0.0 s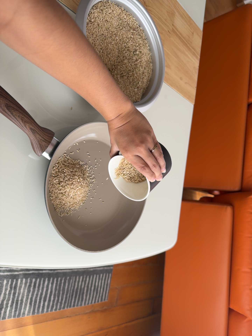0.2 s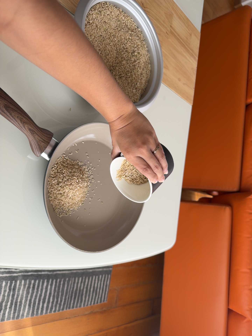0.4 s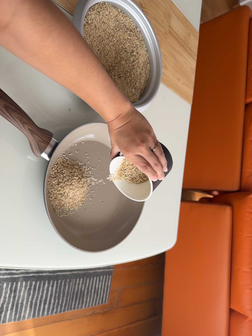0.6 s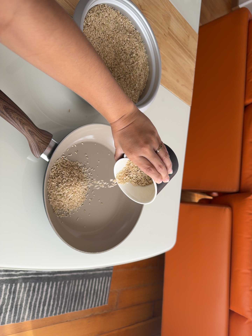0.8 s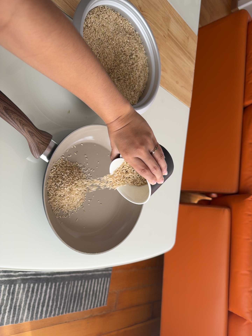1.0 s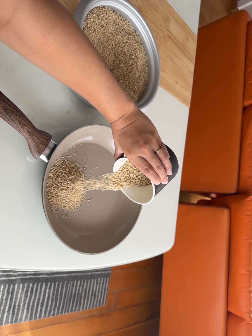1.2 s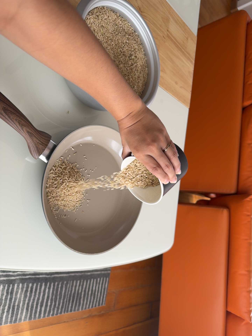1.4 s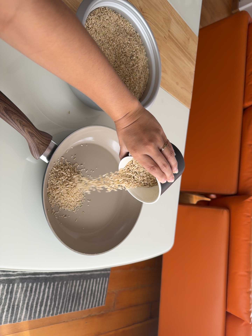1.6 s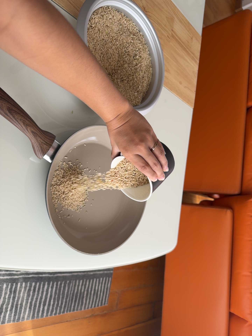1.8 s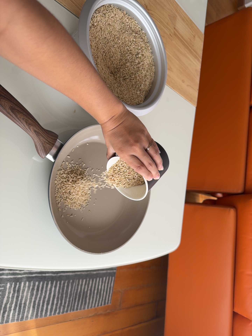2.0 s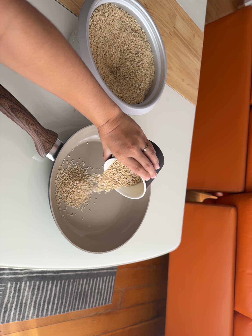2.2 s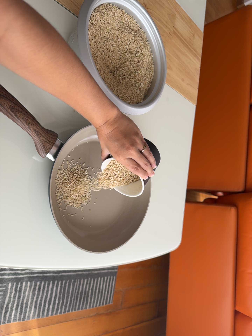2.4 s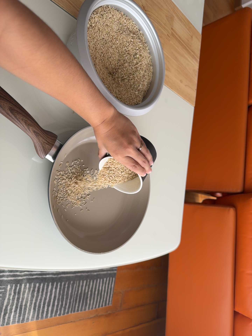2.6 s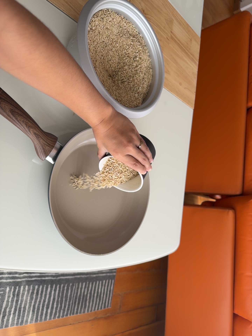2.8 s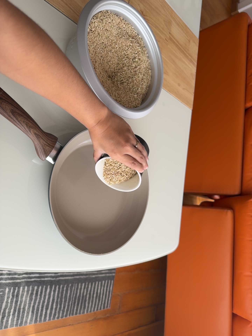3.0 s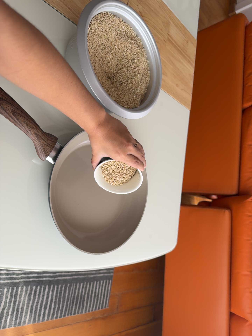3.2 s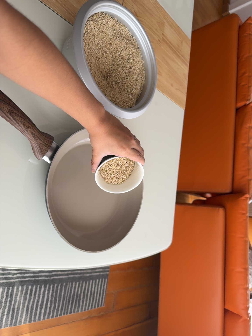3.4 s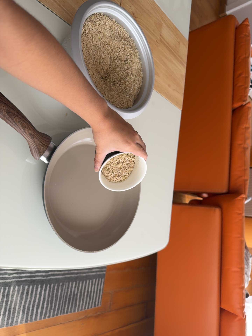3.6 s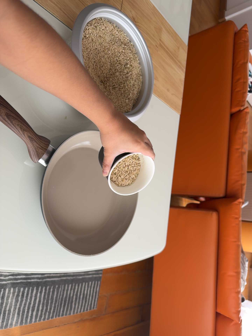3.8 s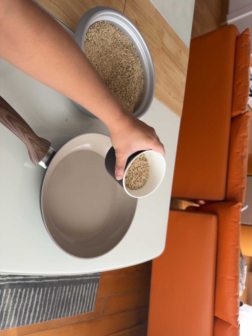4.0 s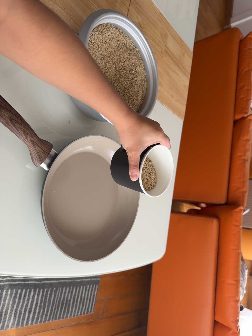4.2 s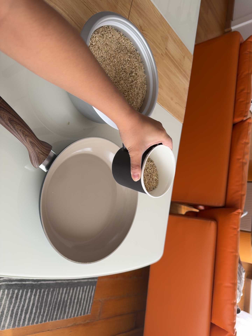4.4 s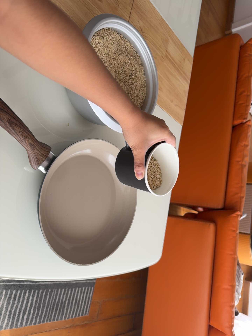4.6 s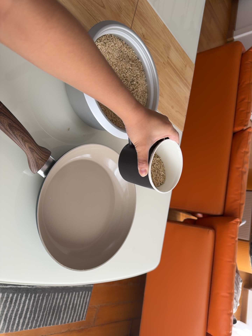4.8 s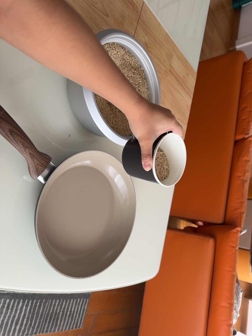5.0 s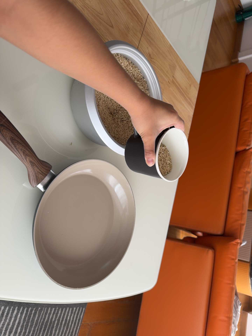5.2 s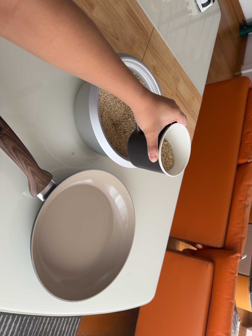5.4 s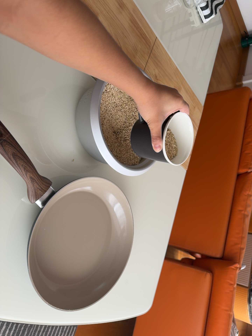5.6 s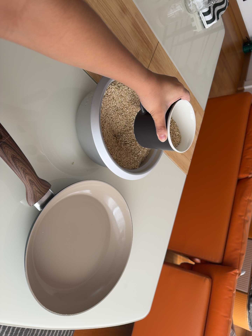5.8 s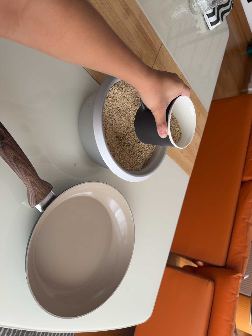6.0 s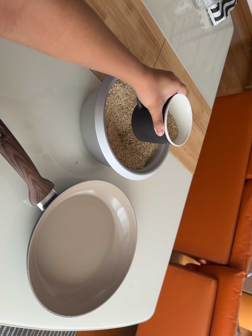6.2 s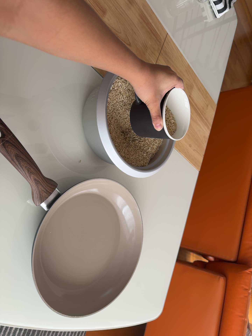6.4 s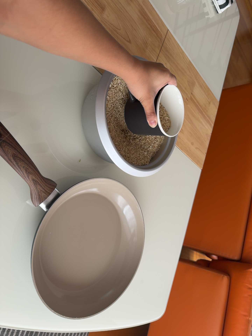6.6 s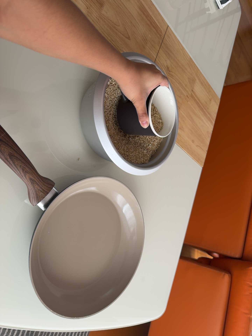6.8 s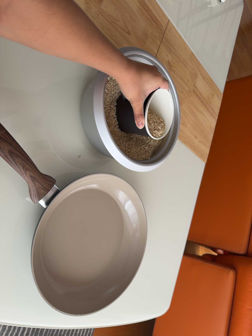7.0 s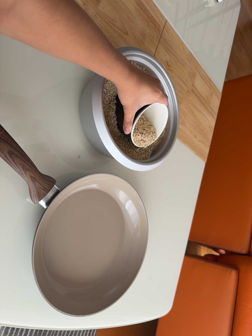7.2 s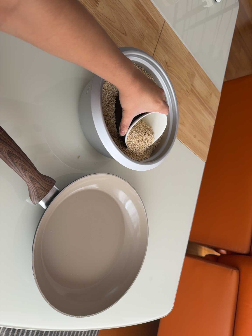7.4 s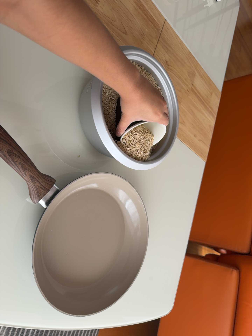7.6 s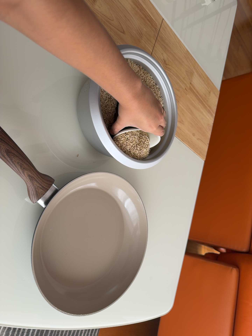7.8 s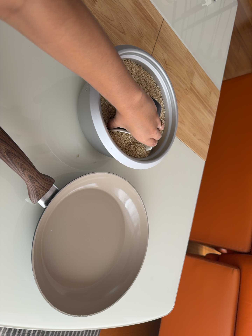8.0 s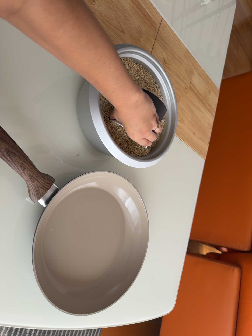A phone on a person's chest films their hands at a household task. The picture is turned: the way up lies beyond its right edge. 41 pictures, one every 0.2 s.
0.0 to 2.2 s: The camera keeps its place and its aim.
2.2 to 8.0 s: The camera's aim tips toward the top of its view by about 10 degrees, and the scene shifts downward.
The film runs backward here.
